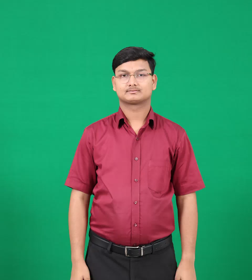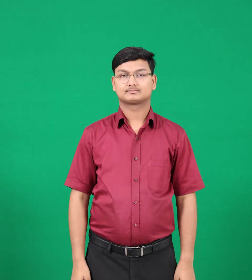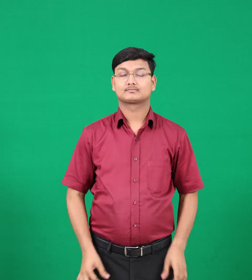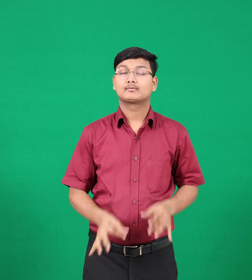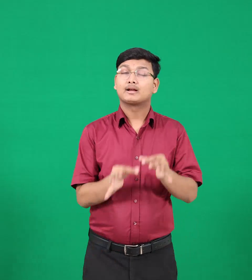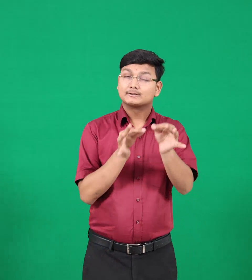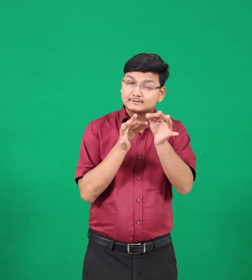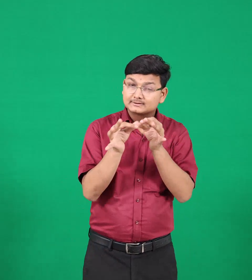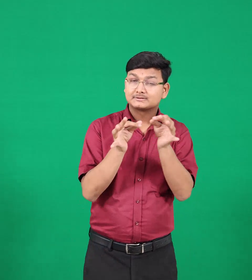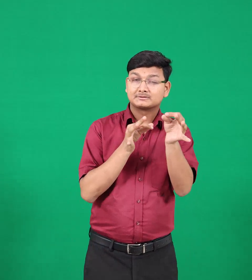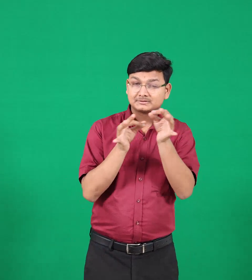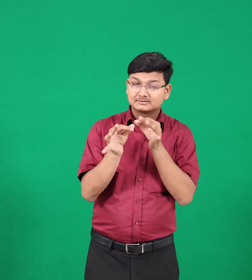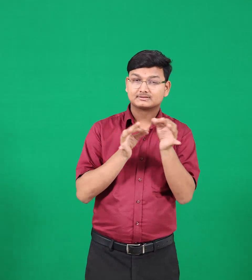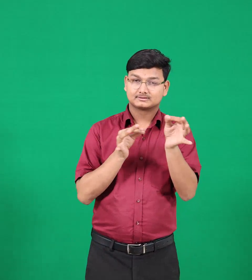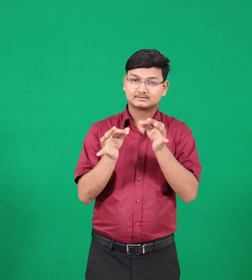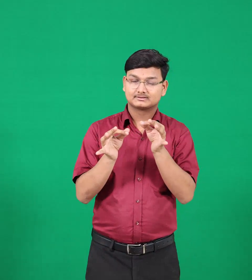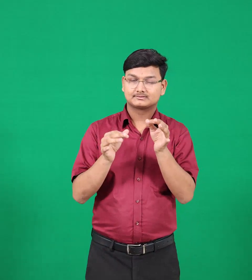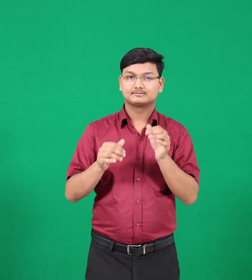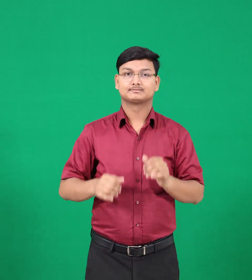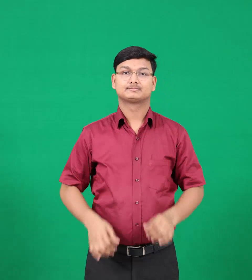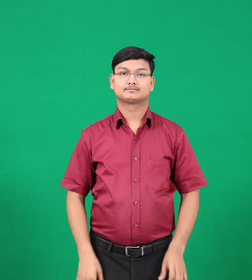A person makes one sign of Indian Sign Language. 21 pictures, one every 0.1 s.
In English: explains
